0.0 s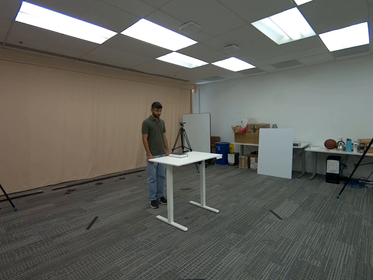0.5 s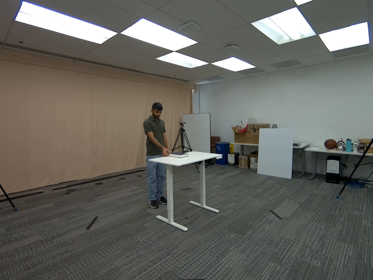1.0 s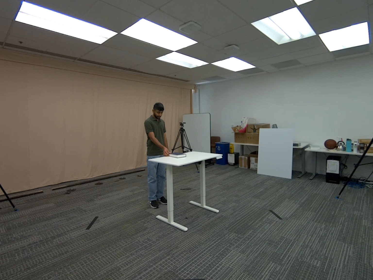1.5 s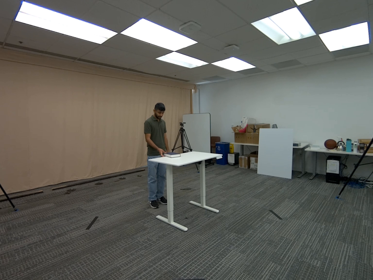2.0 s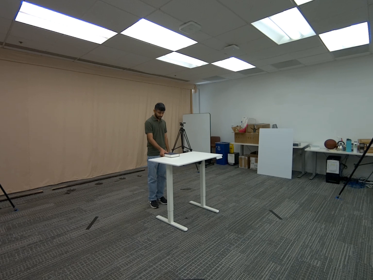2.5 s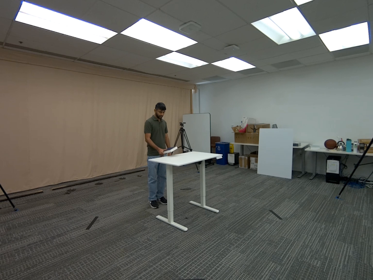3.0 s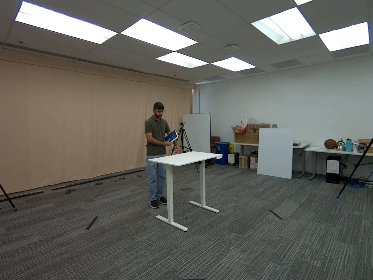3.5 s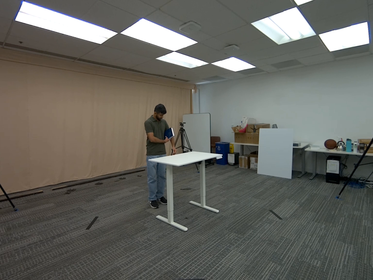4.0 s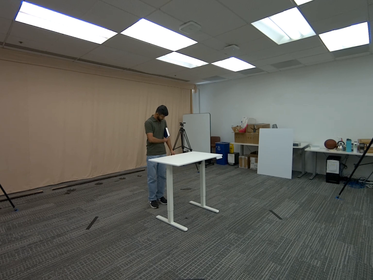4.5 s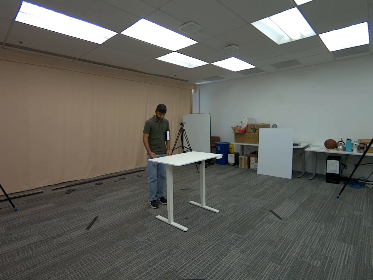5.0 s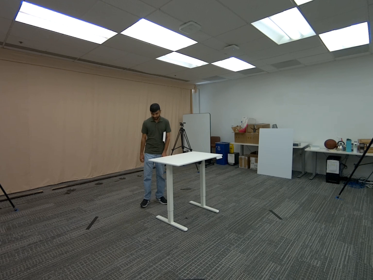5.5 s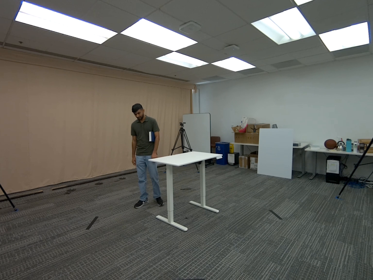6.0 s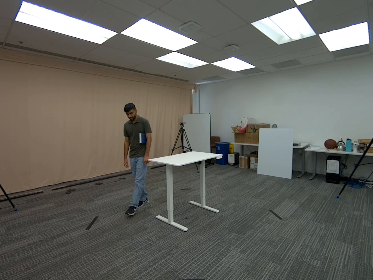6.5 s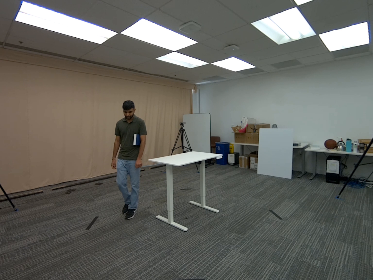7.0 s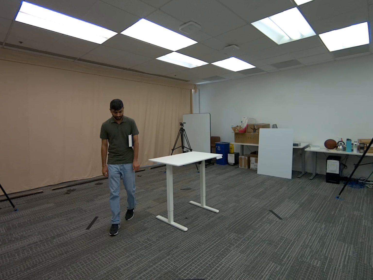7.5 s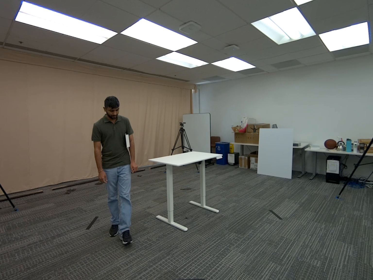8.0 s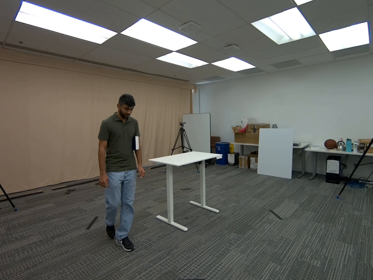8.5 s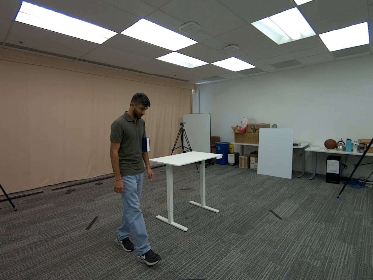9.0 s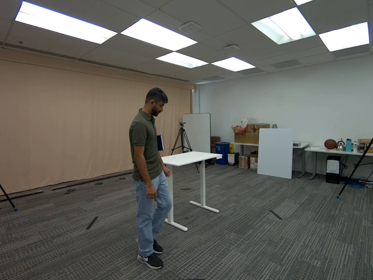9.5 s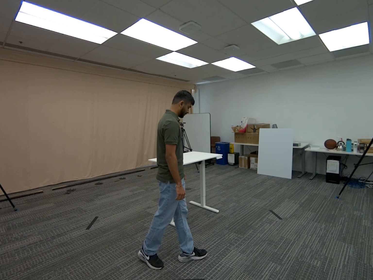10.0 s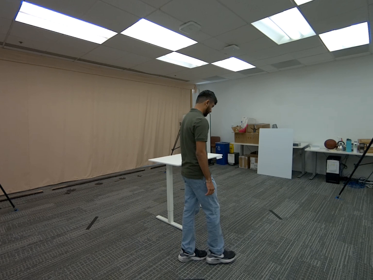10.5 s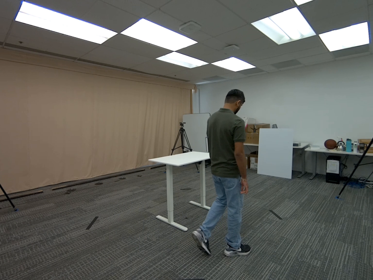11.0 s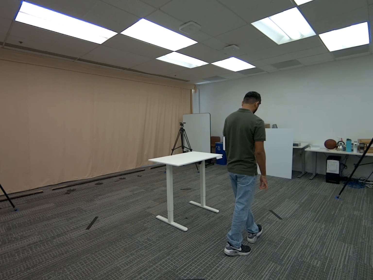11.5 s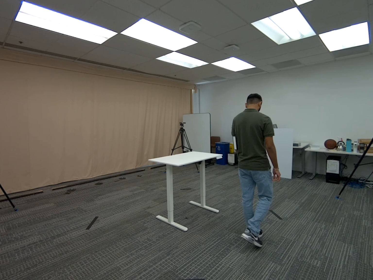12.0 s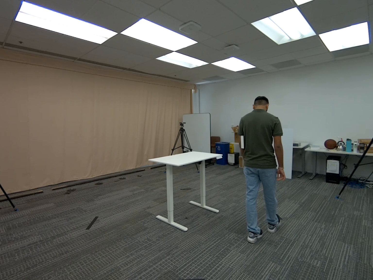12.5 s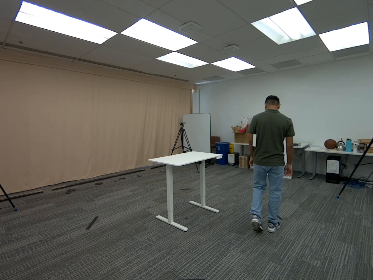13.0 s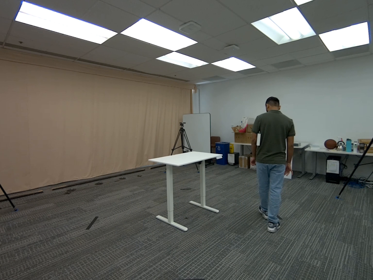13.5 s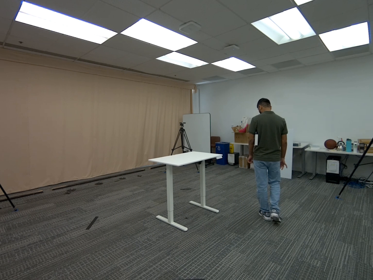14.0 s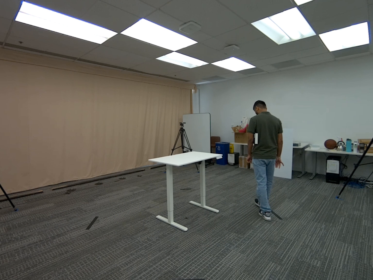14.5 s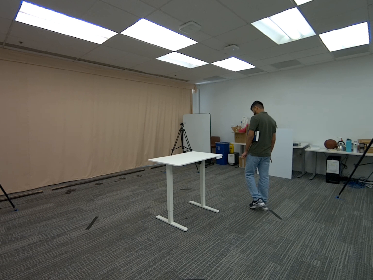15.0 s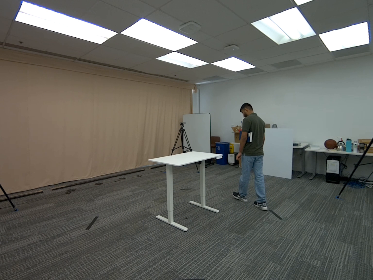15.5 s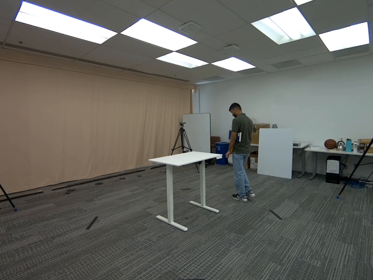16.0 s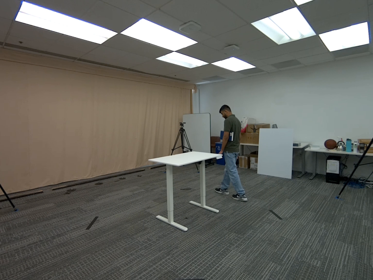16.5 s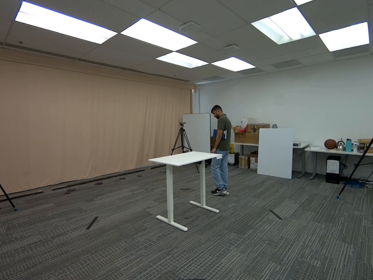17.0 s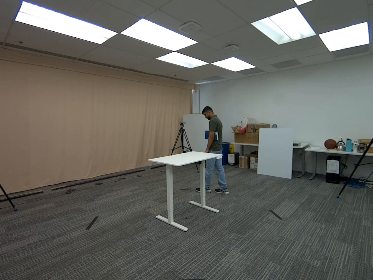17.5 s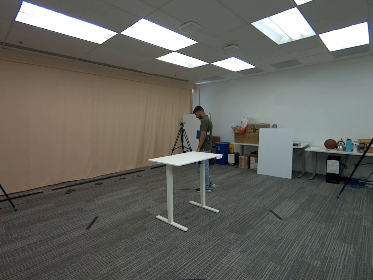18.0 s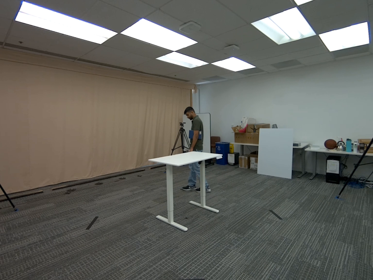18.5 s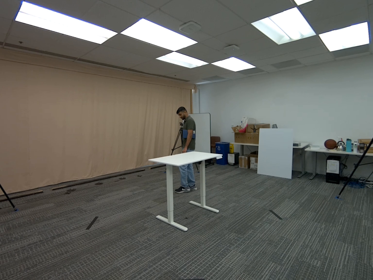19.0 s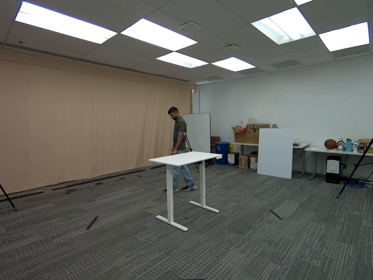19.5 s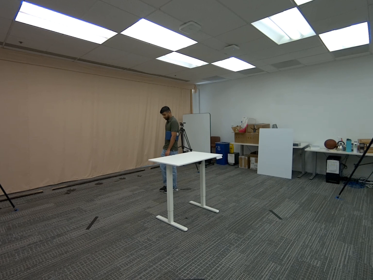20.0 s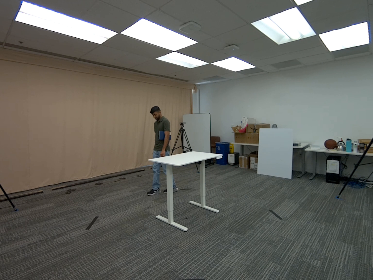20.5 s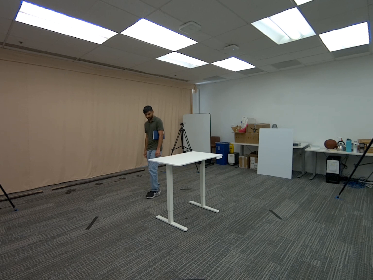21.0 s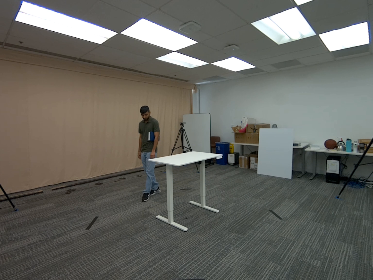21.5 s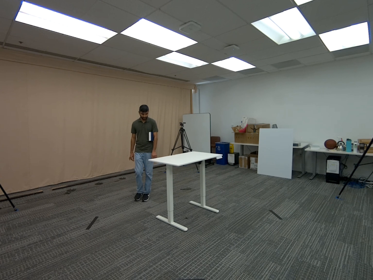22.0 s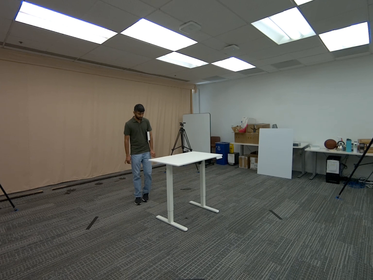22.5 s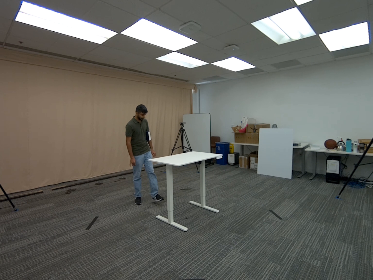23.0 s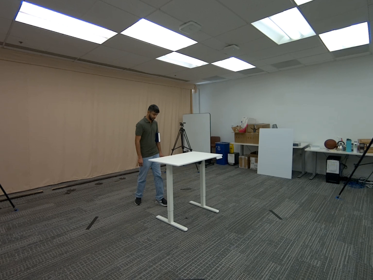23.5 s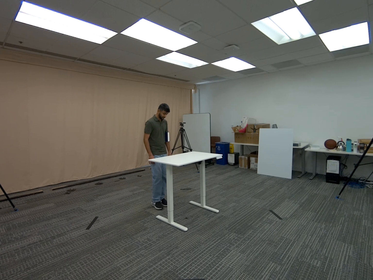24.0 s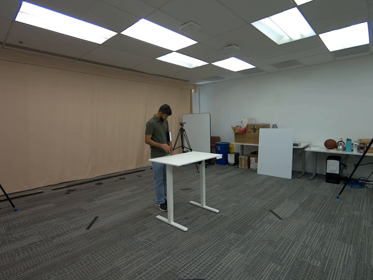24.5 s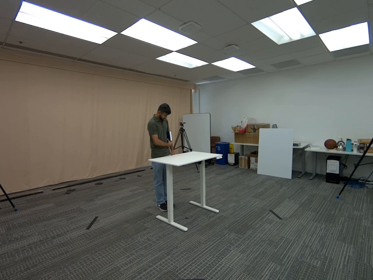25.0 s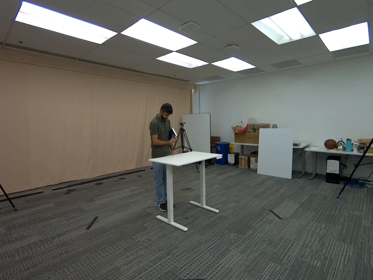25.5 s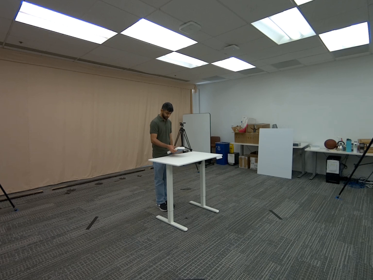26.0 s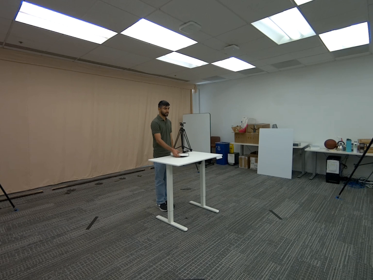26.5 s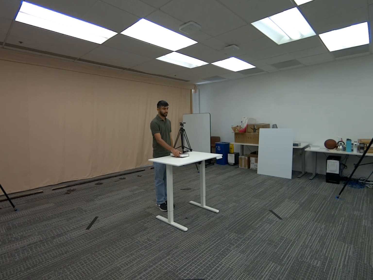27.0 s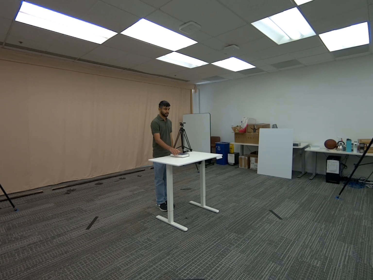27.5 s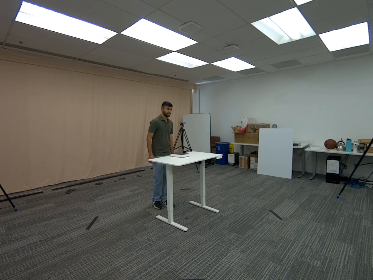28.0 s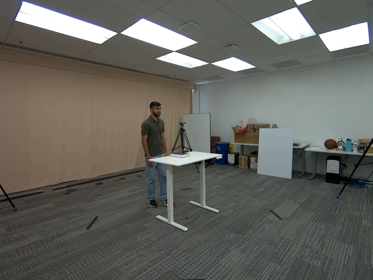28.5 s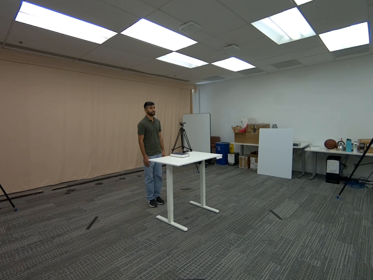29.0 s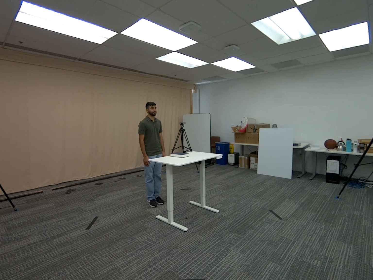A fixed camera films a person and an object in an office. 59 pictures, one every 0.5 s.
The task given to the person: Pick up the dark blue book with your right hand from the white desk and tuck the book under your left arm, walk around and then place the book back to the white desk with your right hand.
